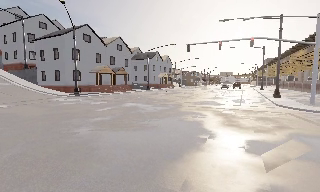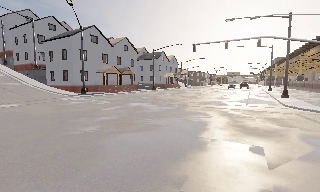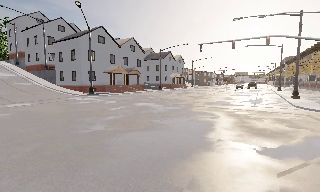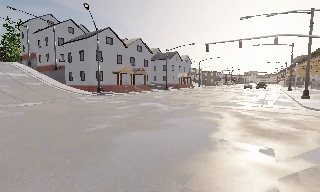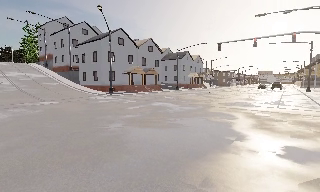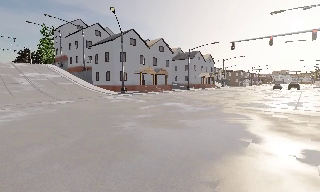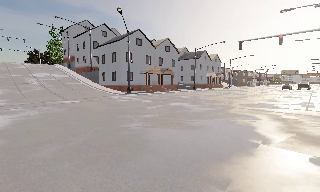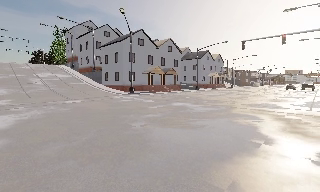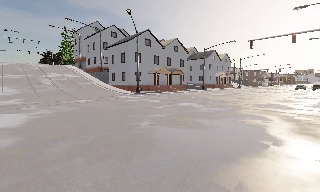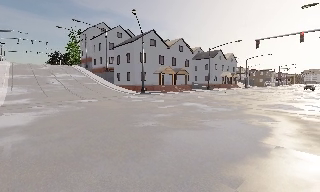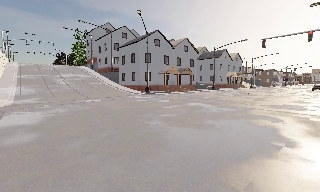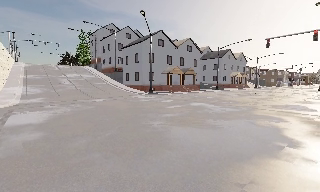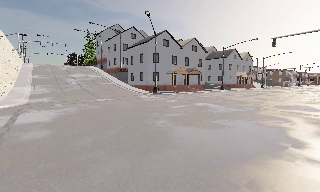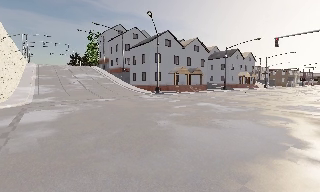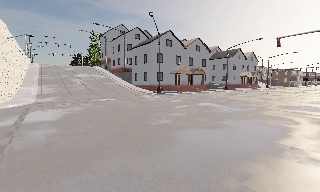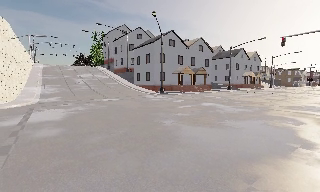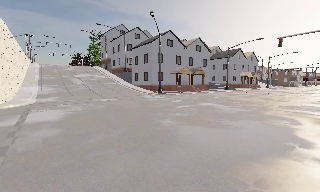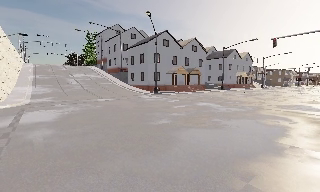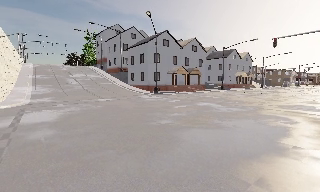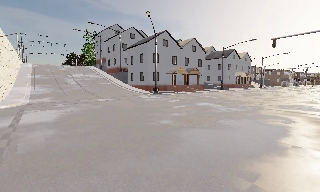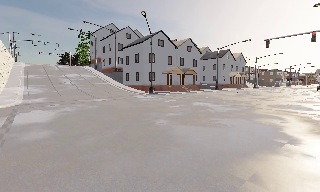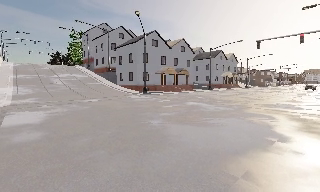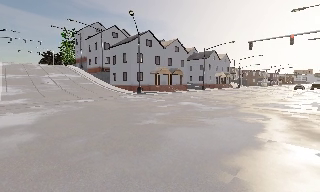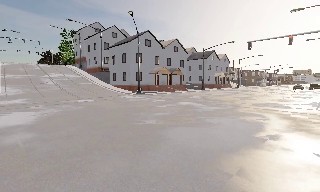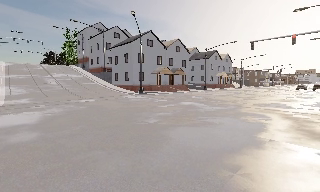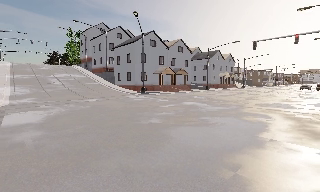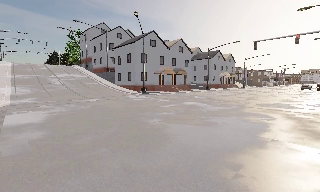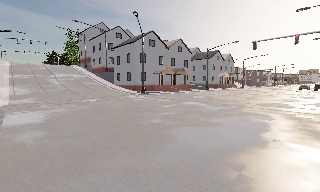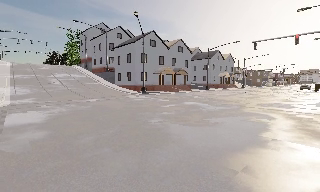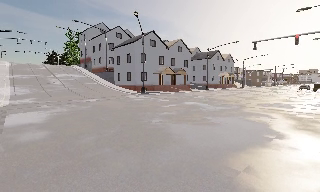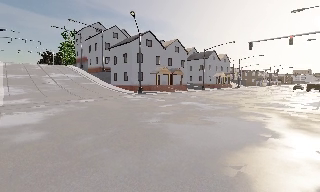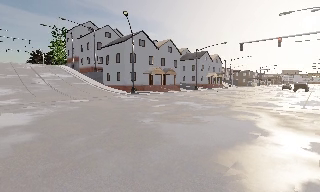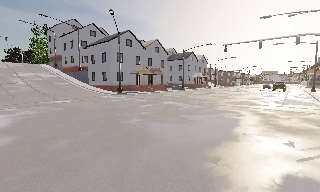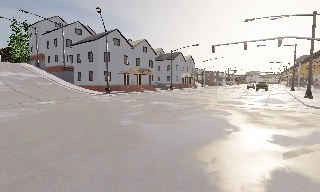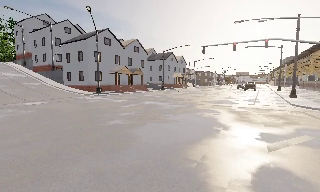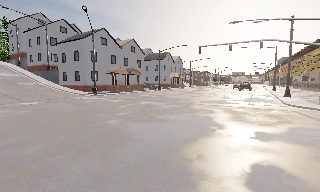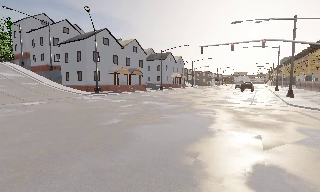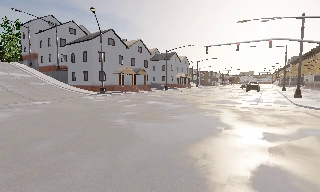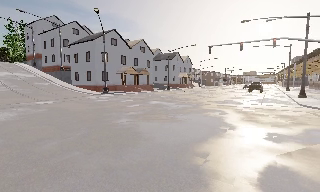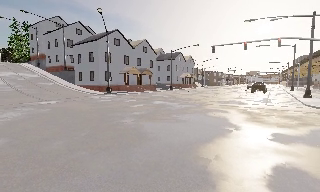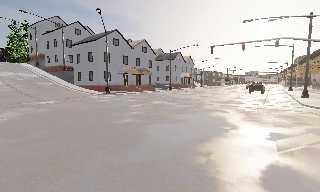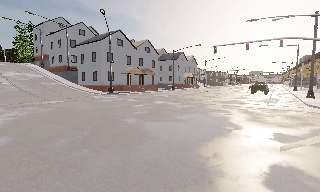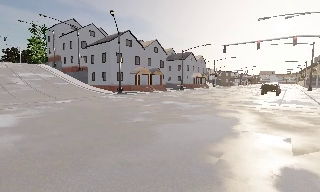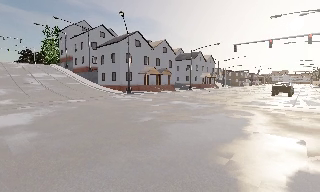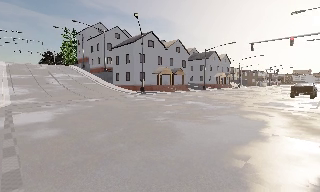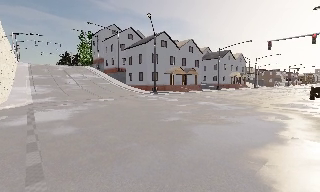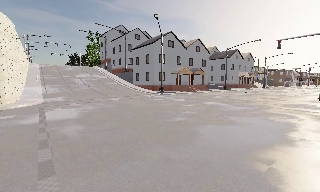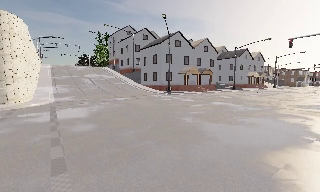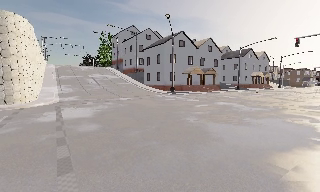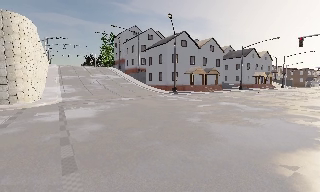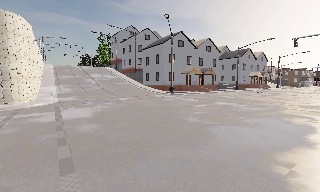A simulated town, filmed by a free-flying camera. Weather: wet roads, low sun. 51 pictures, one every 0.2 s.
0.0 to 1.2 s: The scene slides to the right, as the camera pans about 15 degrees to its left.
1.2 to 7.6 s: The camera travels backward and to its left, about 1.5 m, so what stands in front gets smaller.
7.6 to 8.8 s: The scene slides to the right, as the camera pans about 10 degrees to its left.
8.8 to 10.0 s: The camera shifts only a little, or ends up much as it began.
The film runs backward here.
